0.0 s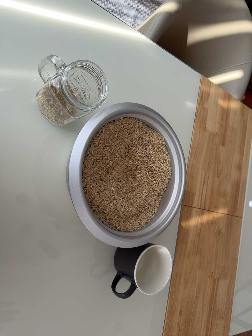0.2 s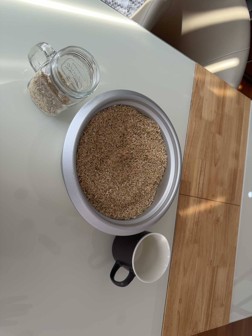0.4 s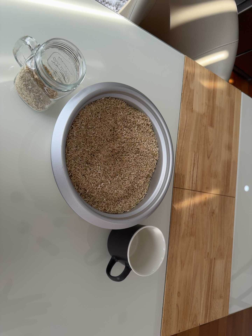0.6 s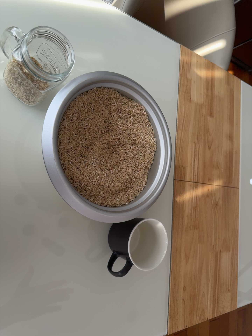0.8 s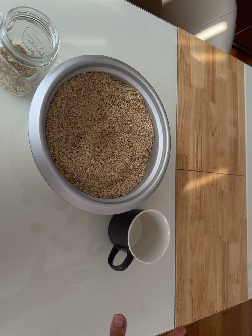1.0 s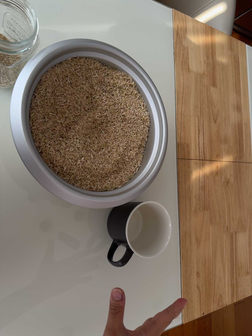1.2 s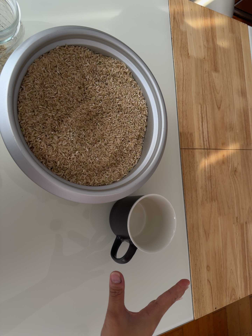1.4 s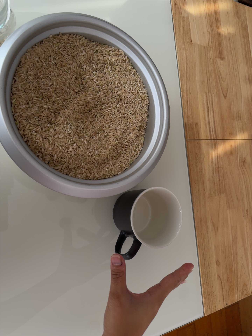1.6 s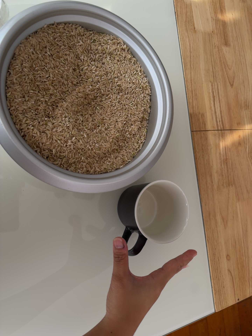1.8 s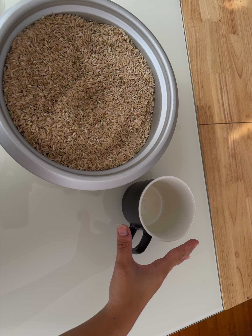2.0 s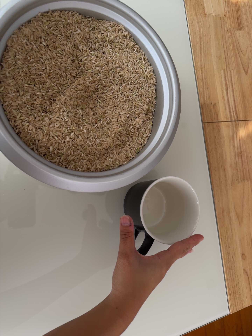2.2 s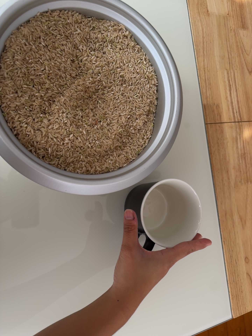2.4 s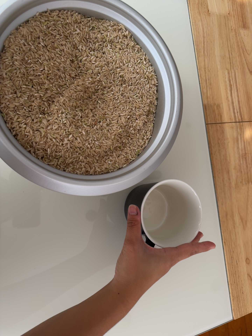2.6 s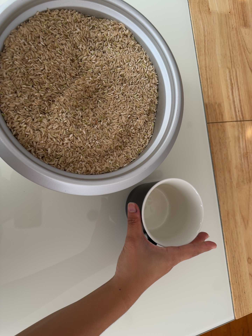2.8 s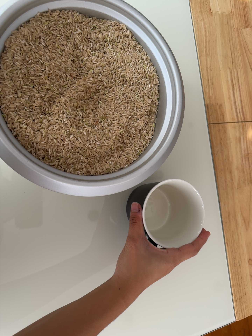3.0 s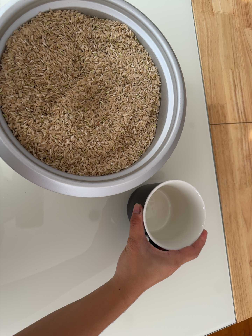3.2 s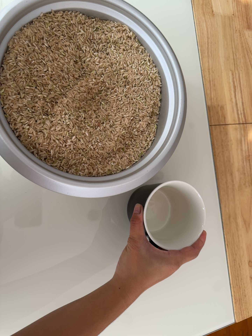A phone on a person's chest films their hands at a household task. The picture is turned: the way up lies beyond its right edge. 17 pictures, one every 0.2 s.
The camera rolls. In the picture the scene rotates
counterclockwise.
0.0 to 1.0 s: The camera travels to its right, forward and toward the bottom of its view, about 10 cm. It rolls about its line of sight by about 10 degrees, and the scene rotates counterclockwise.
1.0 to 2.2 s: The camera travels forward and to its right, about 9 cm, so what stands in front looms larger.
2.2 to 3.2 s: The camera keeps its place and its aim.
The film runs forward here.
